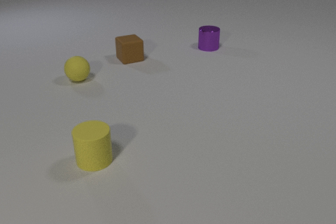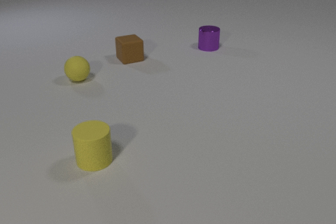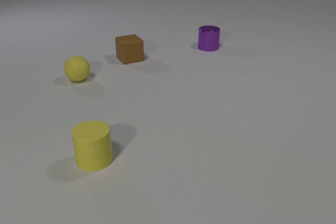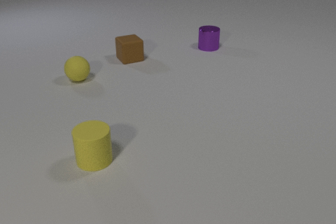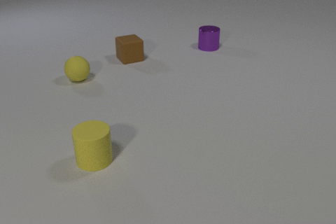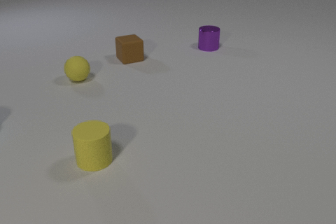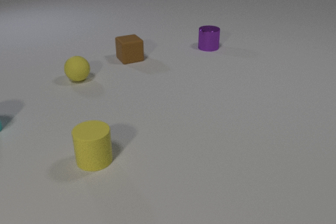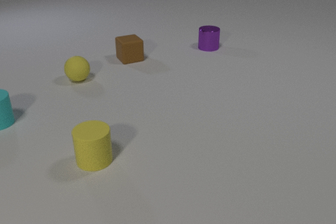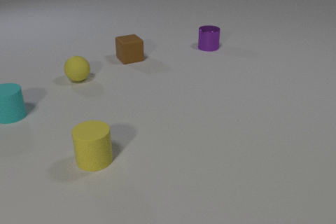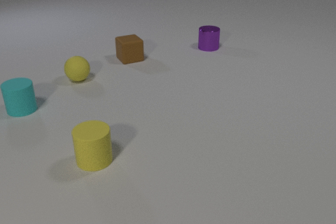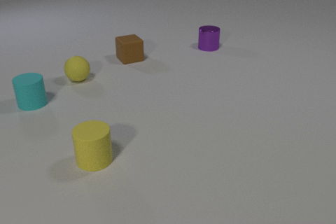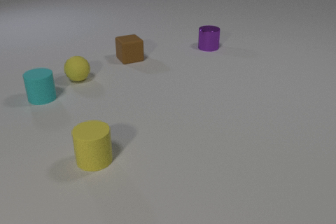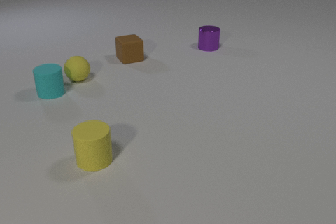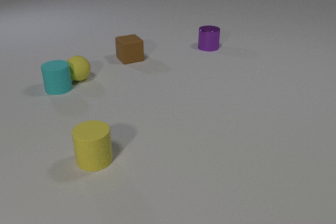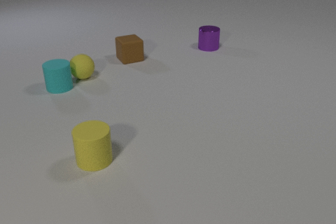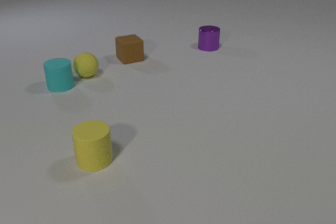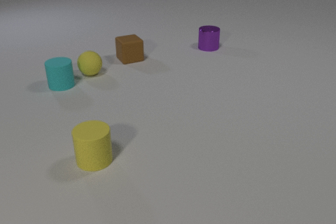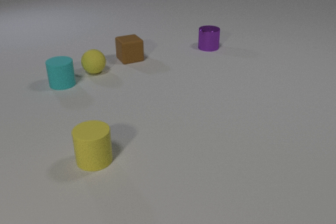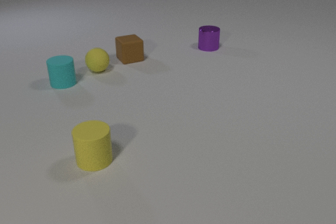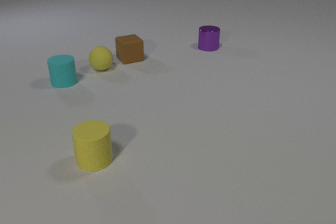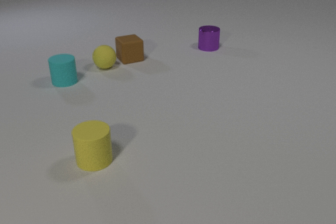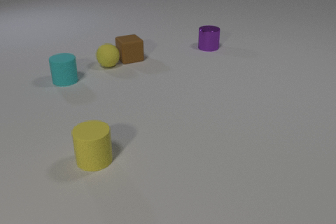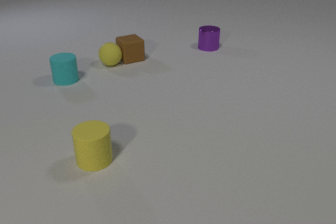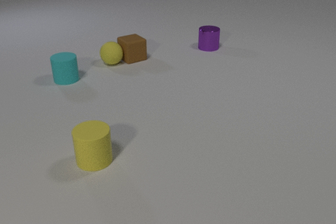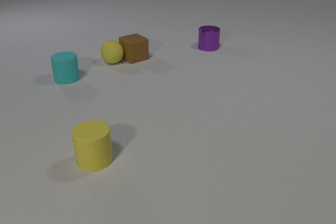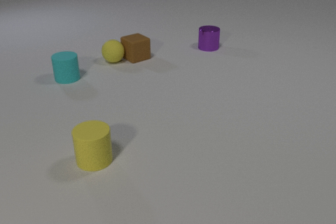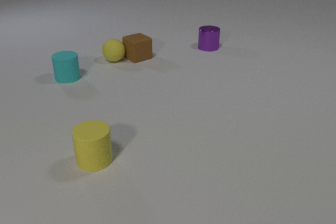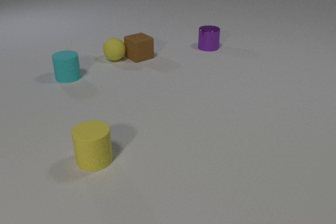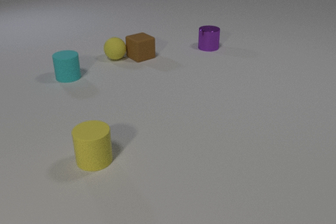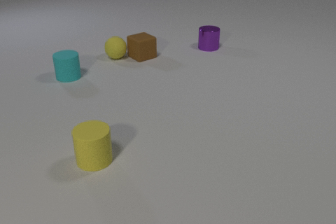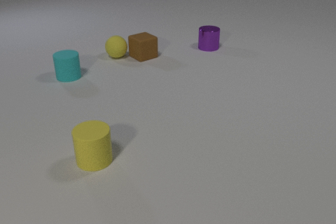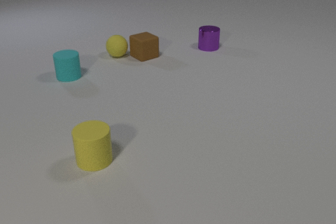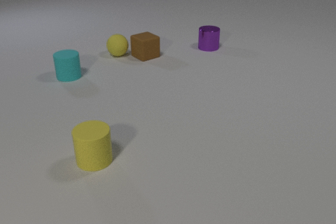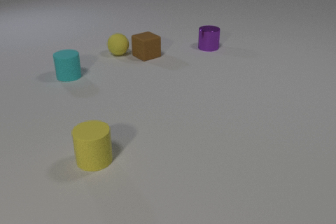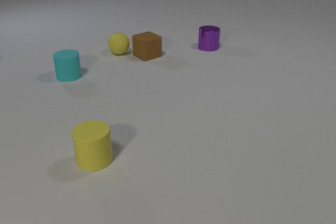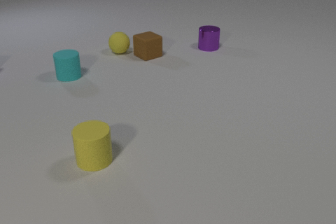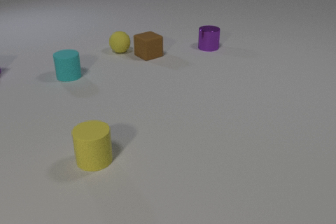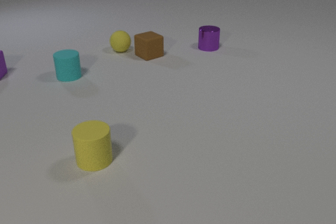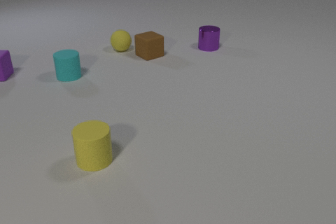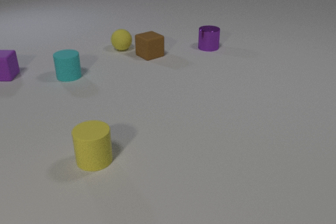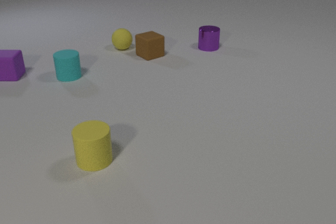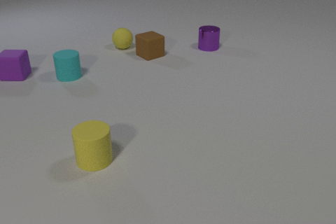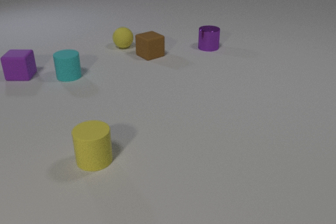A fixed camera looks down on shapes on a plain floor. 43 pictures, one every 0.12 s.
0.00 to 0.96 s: The cyan rubber cylinder comes in at the left edge, slides to the right and away from the camera.
0.96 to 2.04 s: The cyan rubber cylinder slides away from the camera and to the right. The yellow rubber sphere rolls to the right and away from the camera. The cyan rubber cylinder and the yellow rubber sphere collide.
2.04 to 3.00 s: The cyan rubber cylinder slides away from the camera. The yellow rubber sphere rolls away from the camera and to the right. The brown rubber cube slides to the right. The yellow rubber sphere and the brown rubber cube collide.
3.00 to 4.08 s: The yellow rubber sphere rolls away from the camera. The brown rubber cube slides to the right and away from the camera.
4.08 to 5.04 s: The yellow rubber sphere rolls away from the camera. The purple rubber cube comes in at the left edge, slides to the right.
How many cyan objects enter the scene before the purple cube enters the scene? 1.
How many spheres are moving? 1.
What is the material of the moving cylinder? rubber.
